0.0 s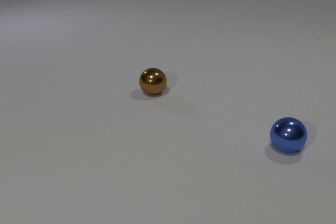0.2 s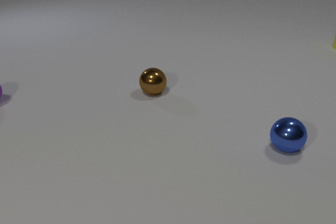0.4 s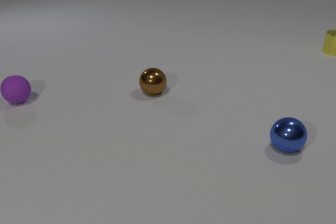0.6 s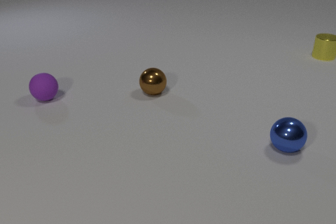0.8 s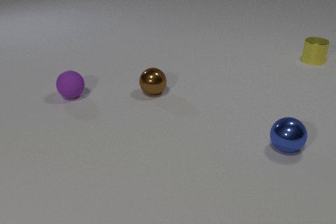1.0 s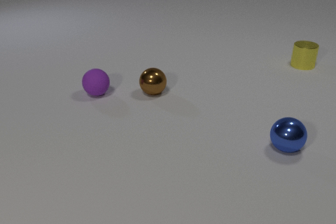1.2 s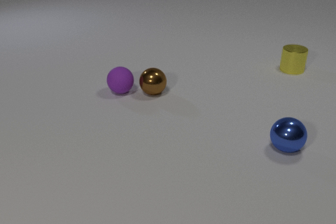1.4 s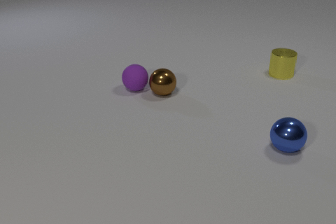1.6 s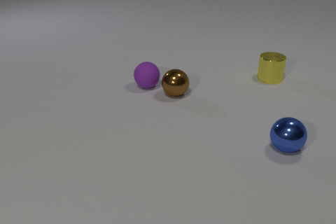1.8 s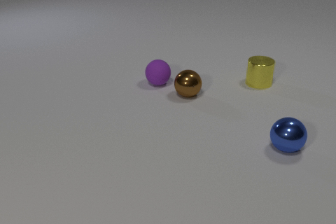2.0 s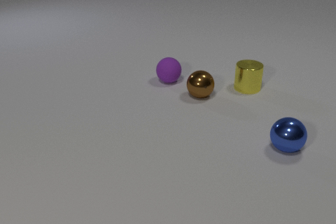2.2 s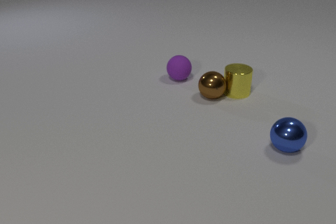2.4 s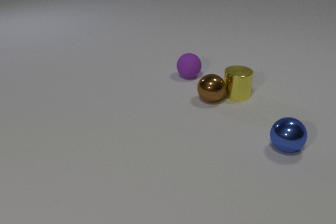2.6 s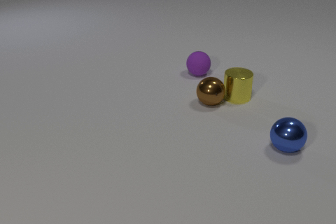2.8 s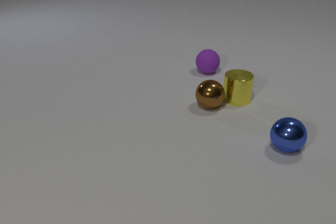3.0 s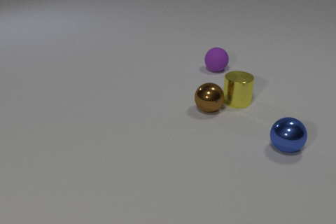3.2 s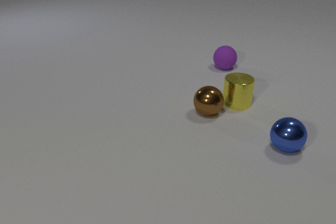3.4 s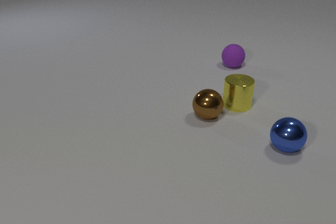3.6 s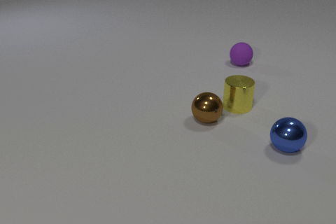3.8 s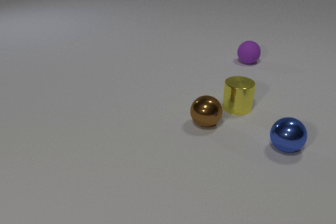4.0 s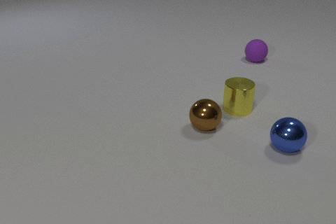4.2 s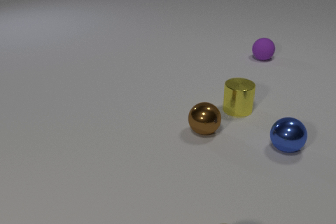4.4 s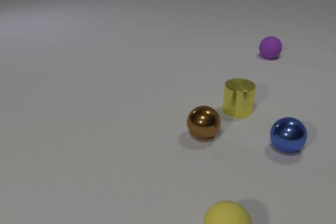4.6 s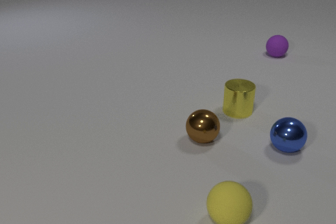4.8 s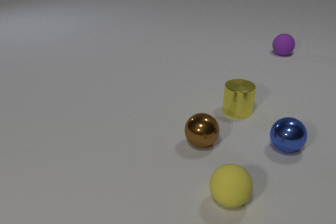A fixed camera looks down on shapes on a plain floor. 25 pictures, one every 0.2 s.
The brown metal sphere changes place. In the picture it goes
toward the camera.
The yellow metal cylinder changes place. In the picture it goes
toward the camera.
0.0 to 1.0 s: The purple rubber sphere comes in at the left edge, rolls to the right. The yellow metal cylinder comes in at the right edge, slides toward the camera and to the left.
1.0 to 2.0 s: The purple rubber sphere rolls to the right. The brown metal sphere rolls to the right. The yellow metal cylinder slides toward the camera and to the left. The purple rubber sphere and the brown metal sphere collide.
2.0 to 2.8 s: The purple rubber sphere rolls to the right and away from the camera. The brown metal sphere rolls toward the camera and to the right. The yellow metal cylinder slides toward the camera. The brown metal sphere and the yellow metal cylinder collide.
2.8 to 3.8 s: The purple rubber sphere rolls to the right and away from the camera. The brown metal sphere rolls toward the camera. The yellow metal cylinder slides toward the camera.
3.8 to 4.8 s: The purple rubber sphere rolls to the right and away from the camera. The brown metal sphere rolls toward the camera. The yellow metal cylinder slides toward the camera. The yellow rubber sphere comes in at the bottom edge, rolls away from the camera.
How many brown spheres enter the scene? 0.
How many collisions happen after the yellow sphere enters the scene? 0.
What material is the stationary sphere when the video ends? metal.
